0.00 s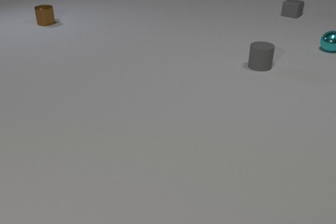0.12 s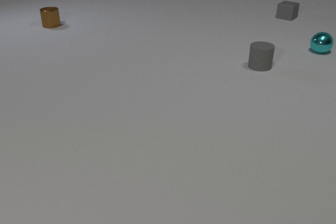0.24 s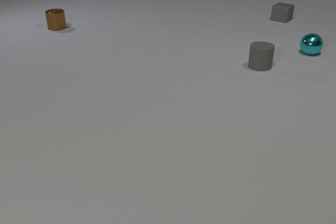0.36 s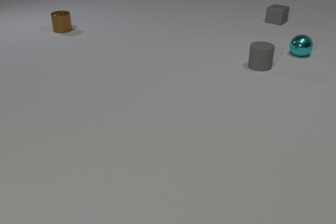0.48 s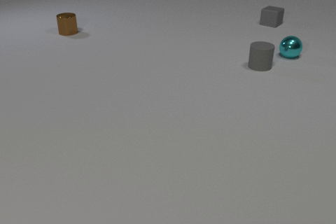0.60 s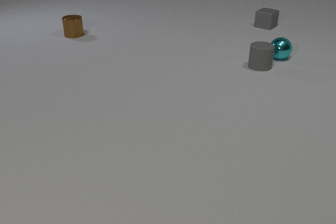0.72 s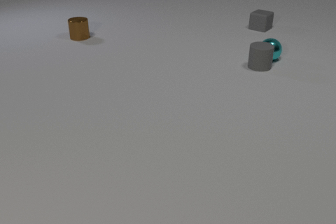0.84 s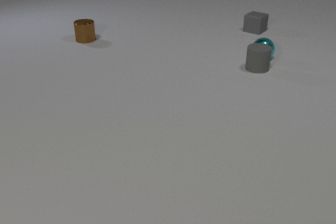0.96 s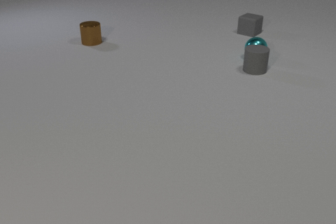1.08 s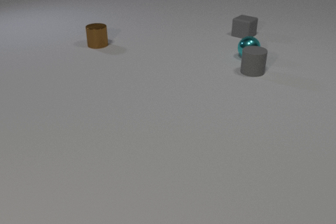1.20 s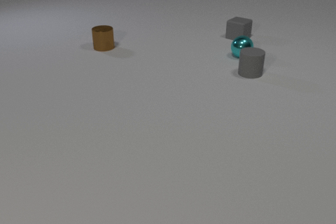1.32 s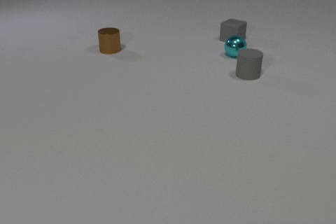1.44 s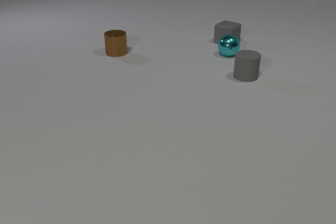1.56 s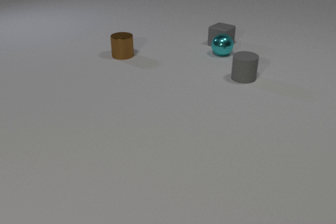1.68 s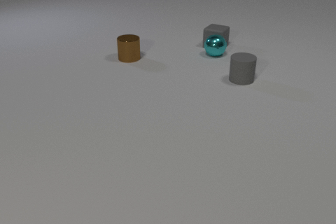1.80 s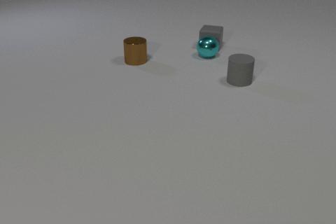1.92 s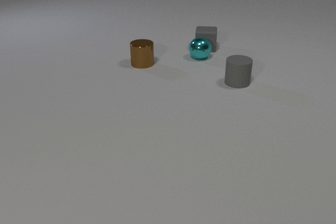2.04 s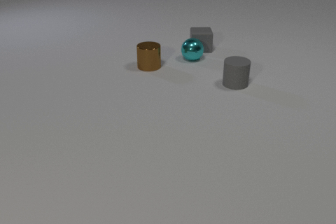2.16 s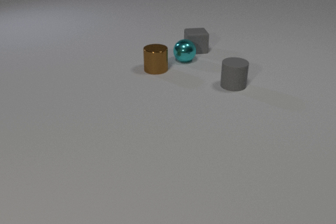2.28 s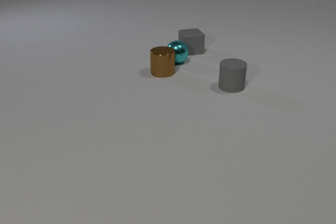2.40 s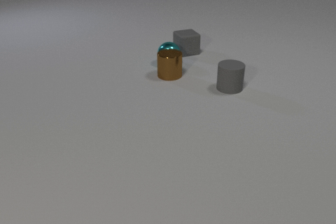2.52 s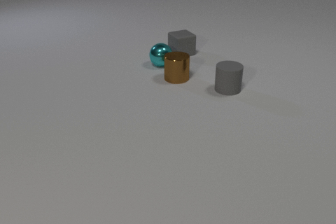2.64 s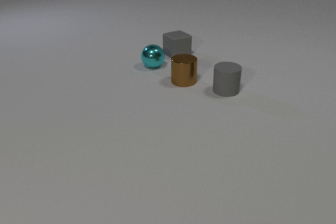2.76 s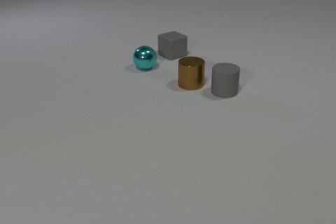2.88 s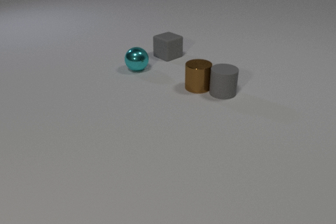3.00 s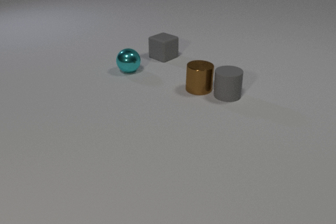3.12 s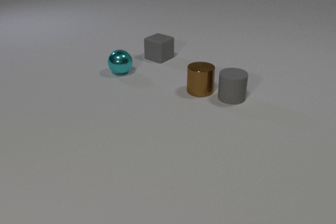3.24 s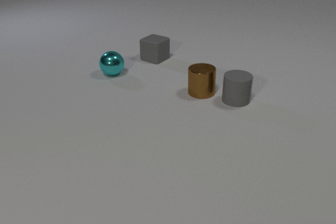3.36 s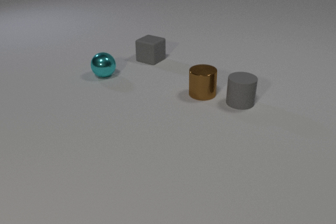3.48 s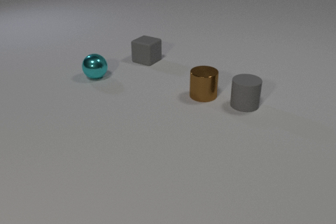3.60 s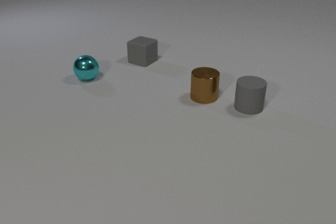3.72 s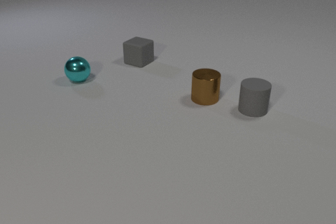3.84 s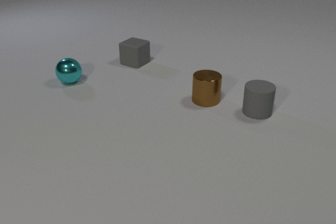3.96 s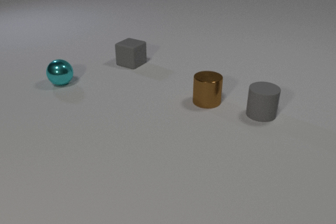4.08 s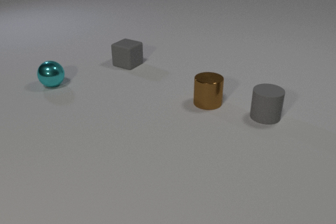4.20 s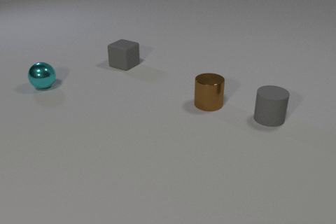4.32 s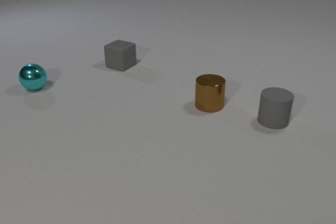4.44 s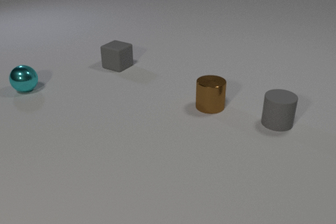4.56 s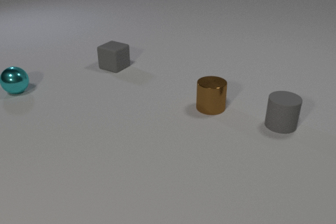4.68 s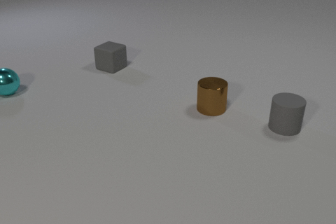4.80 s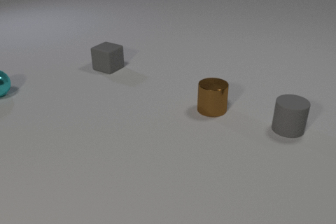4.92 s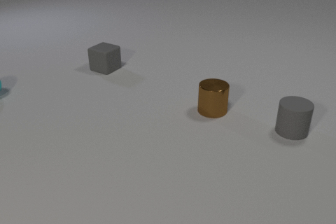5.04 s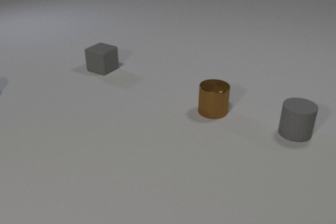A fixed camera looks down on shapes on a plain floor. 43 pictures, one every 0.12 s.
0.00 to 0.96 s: The cyan metal sphere rolls to the left and toward the camera. The gray rubber cylinder slides toward the camera. The gray rubber cube slides toward the camera and to the left. The brown metal cylinder slides toward the camera and to the right. The cyan metal sphere and the gray rubber cylinder collide.
0.96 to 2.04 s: The cyan metal sphere rolls to the left. The gray rubber cylinder slides toward the camera and to the left. The gray rubber cube slides toward the camera and to the left, spins counterclockwise seen from above by about 45 degrees, its near face sliding to the right. The brown metal cylinder slides toward the camera and to the right. The cyan metal sphere and the gray rubber cube collide.
2.04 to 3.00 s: The cyan metal sphere rolls to the left and toward the camera. The gray rubber cylinder slides toward the camera. The gray rubber cube slides to the left and toward the camera, spins counterclockwise seen from above by about 45 degrees, its near face sliding to the right. The brown metal cylinder slides toward the camera and to the right. The gray rubber cylinder and the brown metal cylinder collide.
3.00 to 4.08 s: The cyan metal sphere rolls to the left. The gray rubber cylinder slides to the right and toward the camera. The gray rubber cube slides to the left and toward the camera. The brown metal cylinder slides toward the camera.
4.08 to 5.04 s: The cyan metal sphere rolls to the left, leaves at the left edge. The gray rubber cylinder slides to the right and toward the camera. The gray rubber cube slides to the left. The brown metal cylinder slides toward the camera.
How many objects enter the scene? 0.
How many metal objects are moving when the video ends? 1.
What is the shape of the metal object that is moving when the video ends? cylinder.
